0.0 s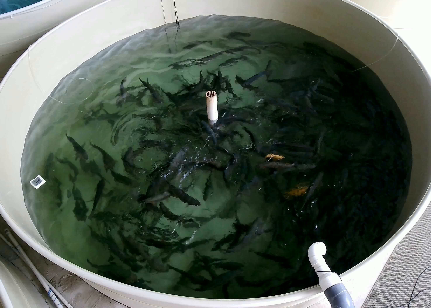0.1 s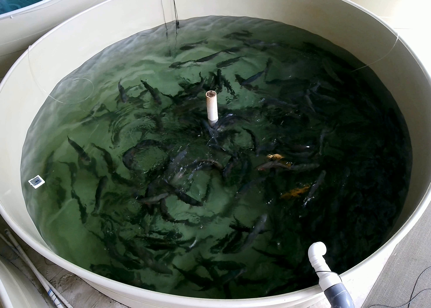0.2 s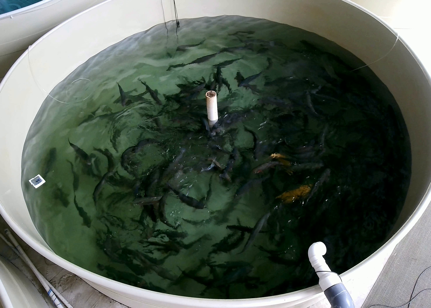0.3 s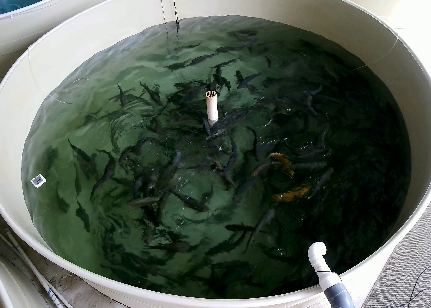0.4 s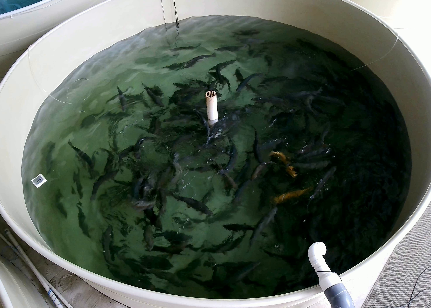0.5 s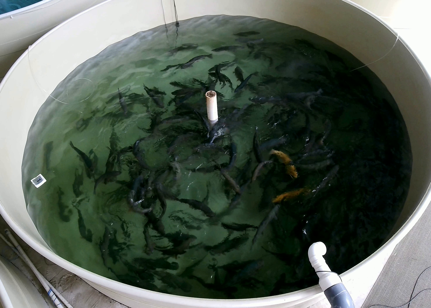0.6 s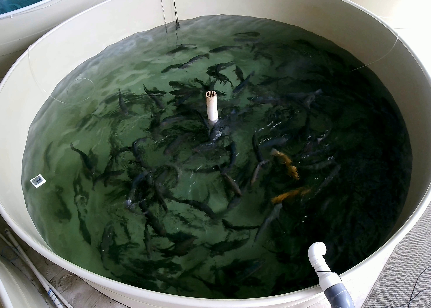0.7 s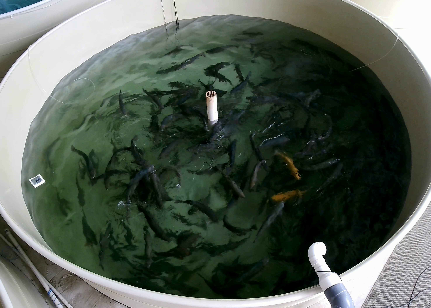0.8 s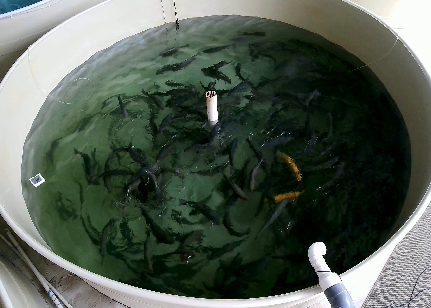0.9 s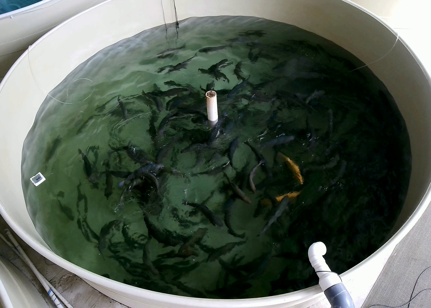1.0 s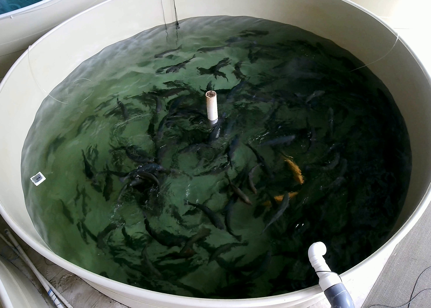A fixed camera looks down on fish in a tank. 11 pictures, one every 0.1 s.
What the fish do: Foraging.
